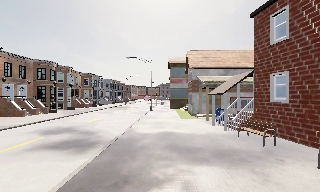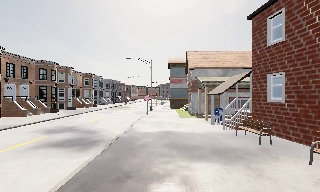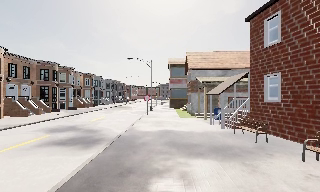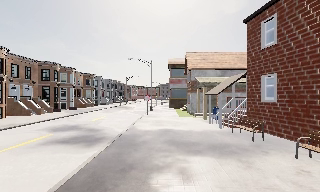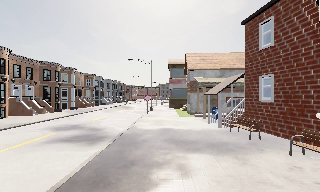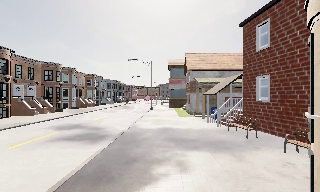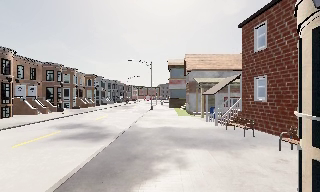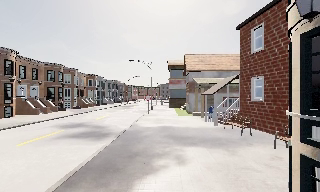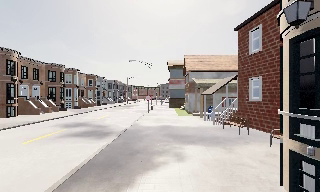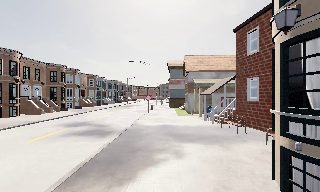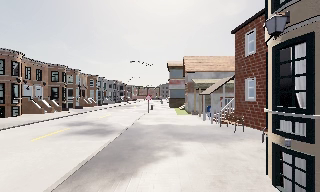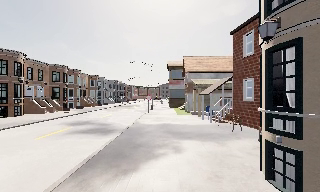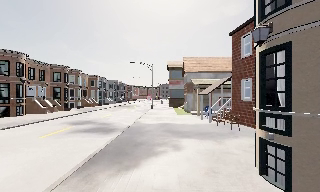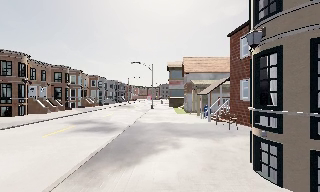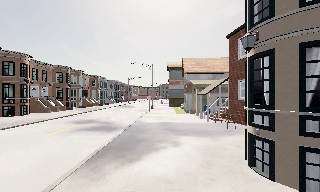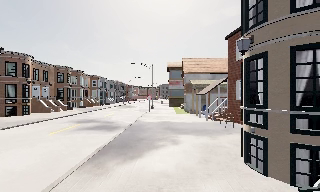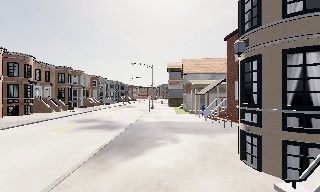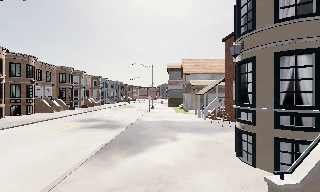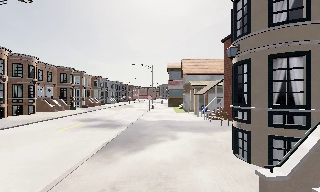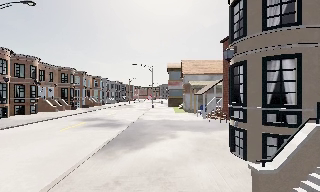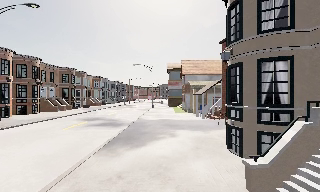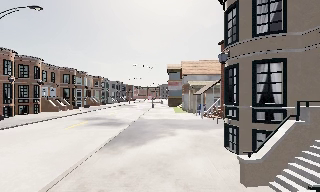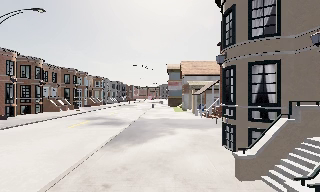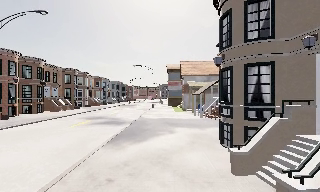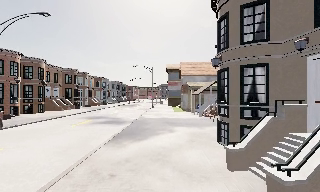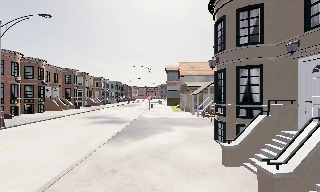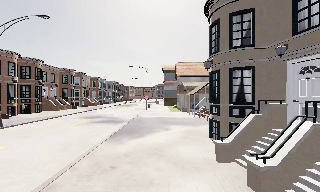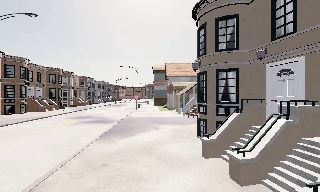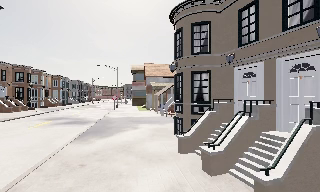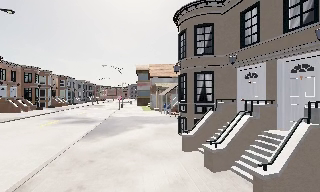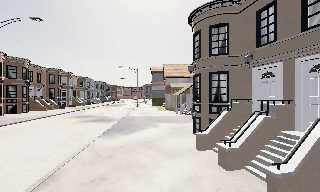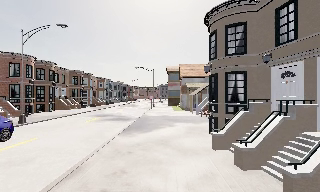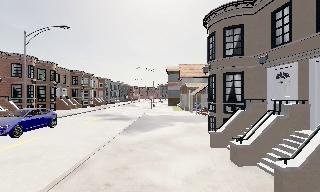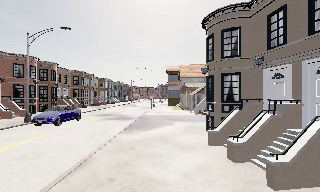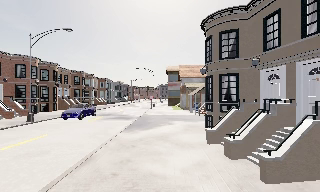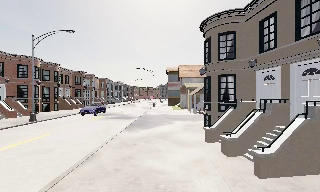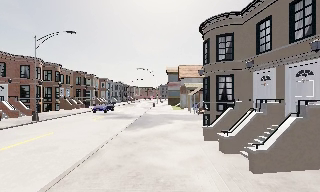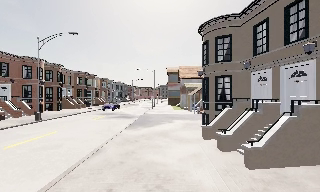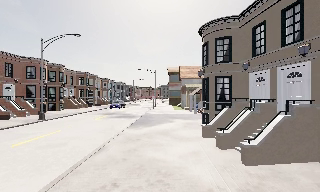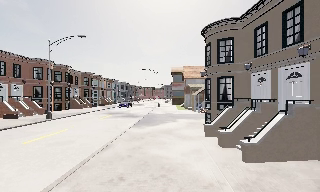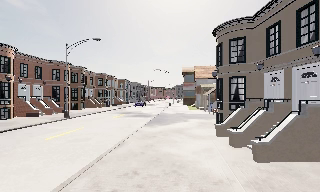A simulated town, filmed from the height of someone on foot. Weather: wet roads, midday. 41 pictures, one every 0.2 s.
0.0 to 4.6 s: The camera travels backward, about 6 m, so what stands in front gets smaller.
4.6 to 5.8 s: The camera swings to its right by about 10 degrees, and the scene slides to the left. It travels backward, about 1.5 m, so what stands in front gets smaller.
5.8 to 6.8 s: The scene slides to the right, as the camera pans about 10 degrees to its left. It travels backward, about 1.5 m, so what stands in front gets smaller.
6.8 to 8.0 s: The camera travels backward, about 1.5 m, so what stands in front gets smaller.
The film runs backward here.
